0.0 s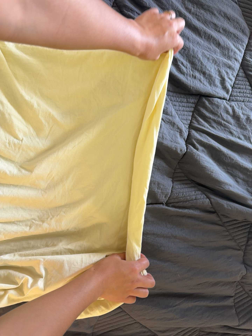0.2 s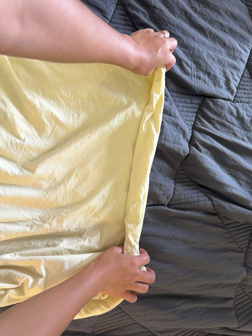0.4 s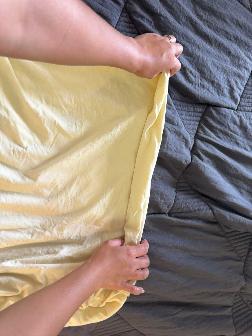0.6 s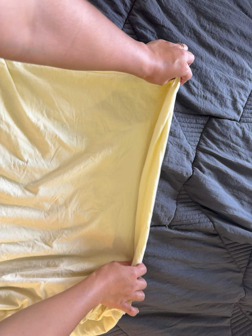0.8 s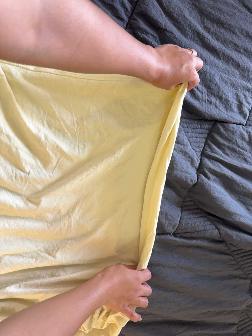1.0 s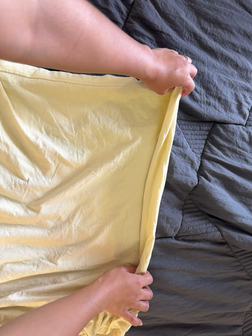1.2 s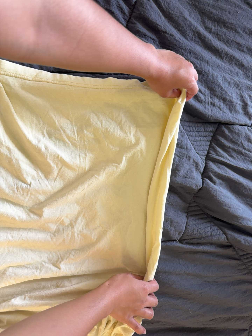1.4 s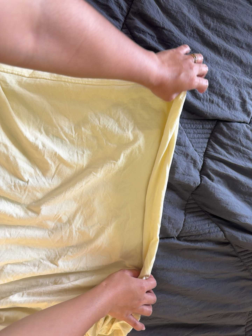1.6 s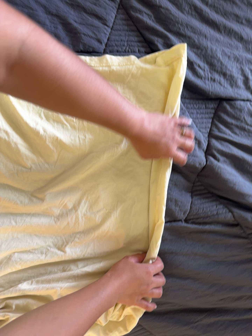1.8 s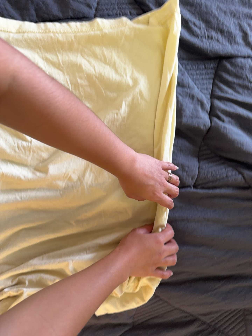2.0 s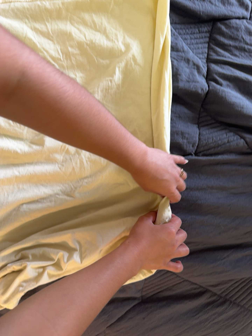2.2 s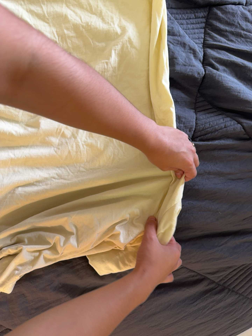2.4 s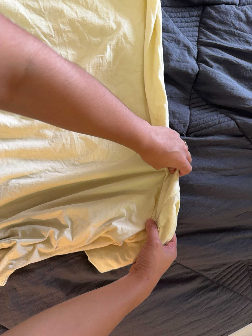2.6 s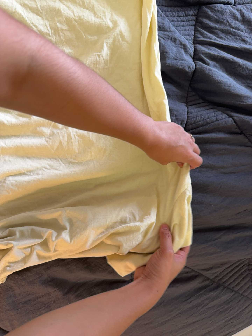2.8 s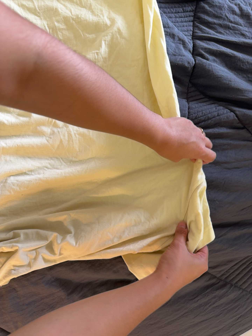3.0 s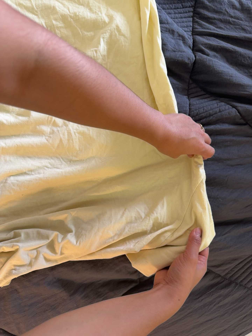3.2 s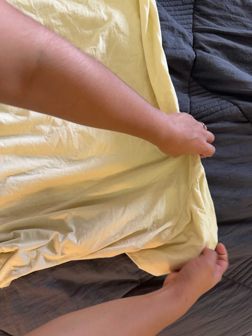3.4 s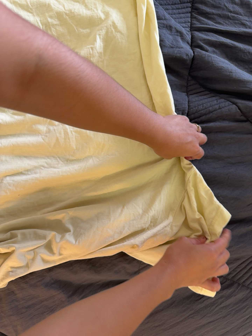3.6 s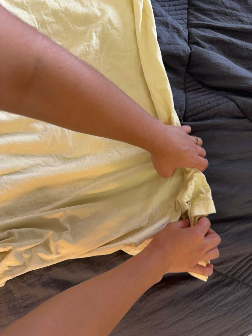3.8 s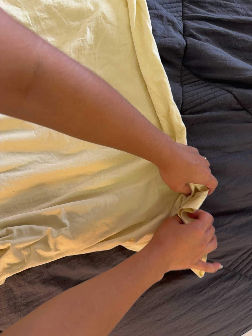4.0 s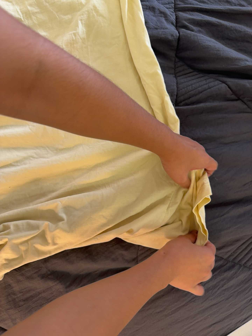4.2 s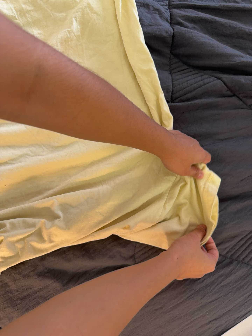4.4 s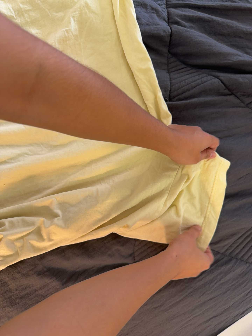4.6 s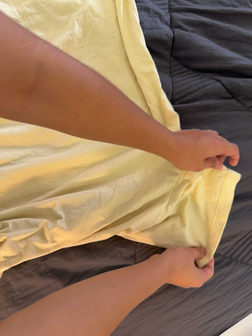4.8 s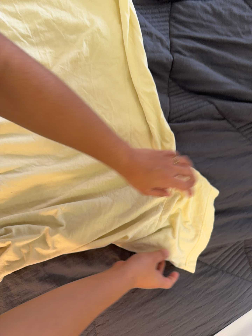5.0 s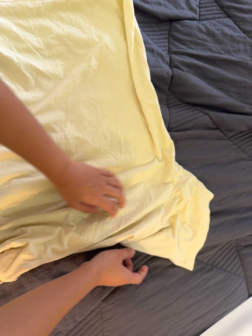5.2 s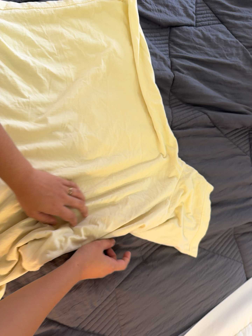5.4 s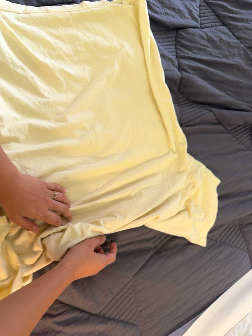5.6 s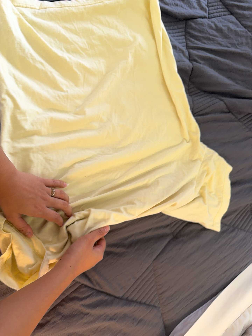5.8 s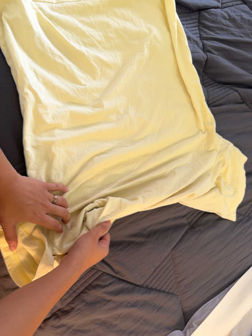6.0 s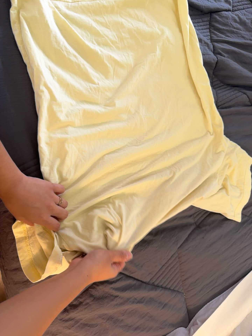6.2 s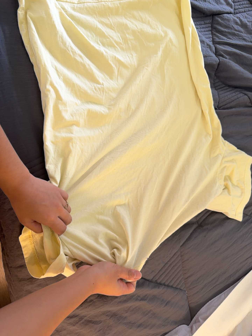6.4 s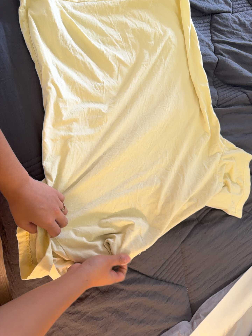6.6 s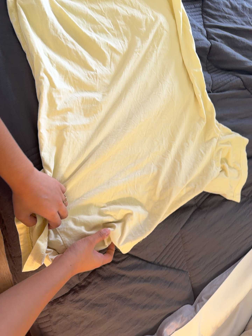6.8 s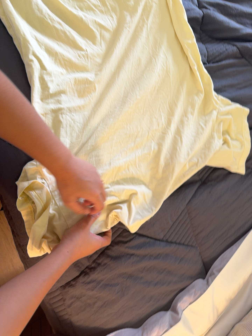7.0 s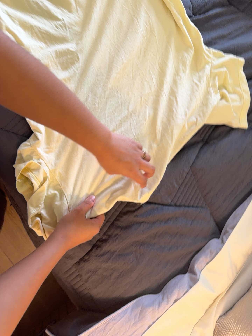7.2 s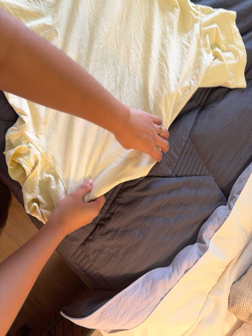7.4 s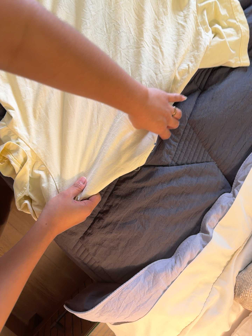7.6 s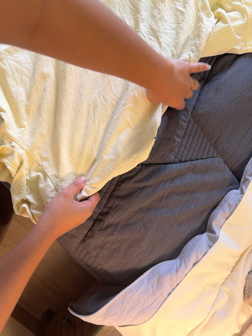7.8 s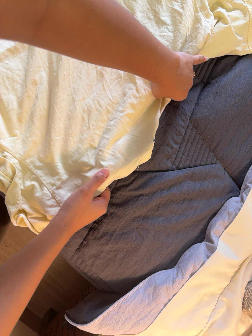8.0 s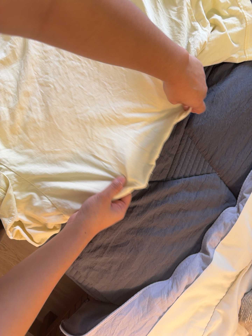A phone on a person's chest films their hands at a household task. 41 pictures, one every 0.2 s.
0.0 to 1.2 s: The camera travels toward the top of its view, about 10 cm, so close, fixed things drift downward.
1.2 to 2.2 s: The camera travels toward the bottom of its view, about 16 cm, so close, fixed things drift upward. It rolls about its line of sight by about 10 degrees, and the scene rotates counterclockwise.
2.2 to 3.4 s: The camera travels toward the bottom of its view, about 6 cm.
3.4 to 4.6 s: The camera shifts only a little, or ends up much as it began.
4.6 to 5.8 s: The camera travels to its left and backward, about 26 cm.
5.8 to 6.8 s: The camera travels toward the bottom of its view, about 6 cm, so close, fixed things drift upward.
6.8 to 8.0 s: The camera pans to its left by about 10 degrees. It travels to its right and forward, about 14 cm. Its aim tips toward the bottom of its view by about 15 degrees, and the scene shifts upward. It rolls about its line of sight by about 20 degrees, and the scene rotates counterclockwise.
The film runs forward here.
